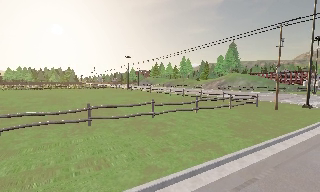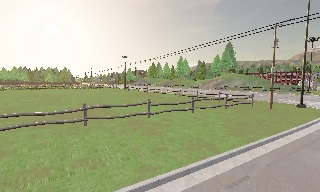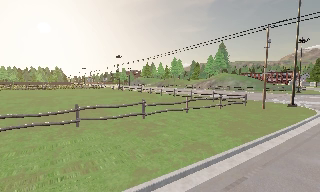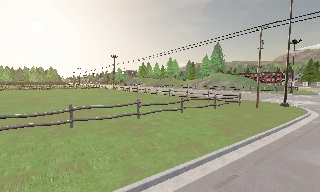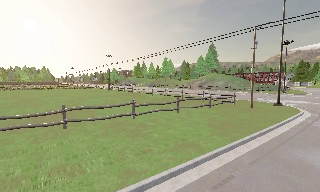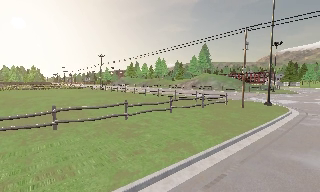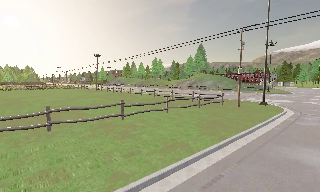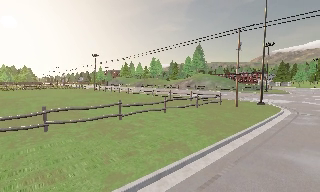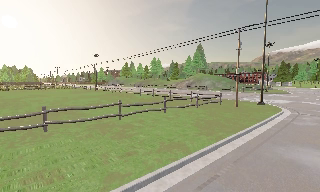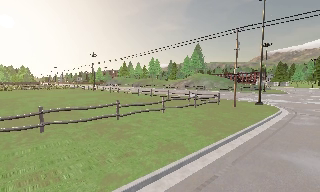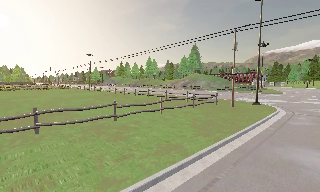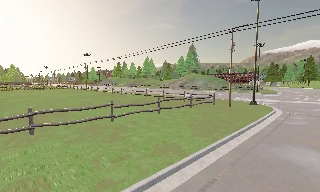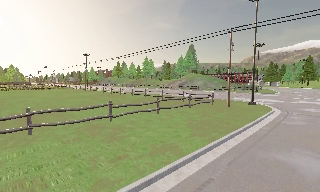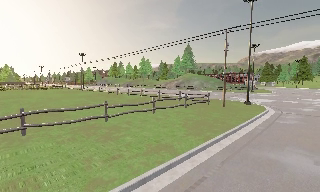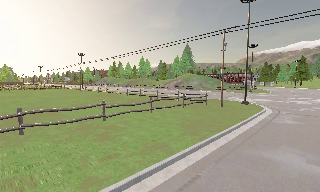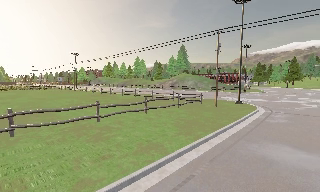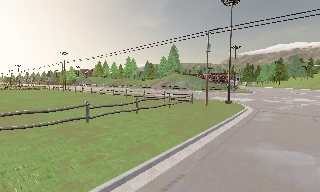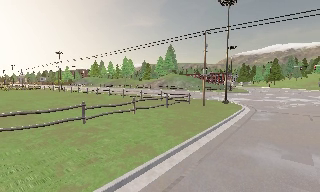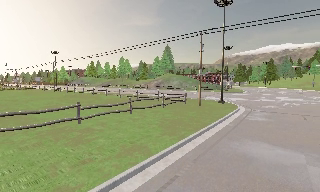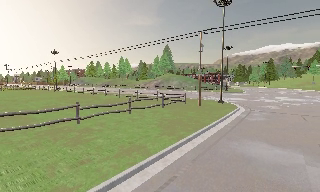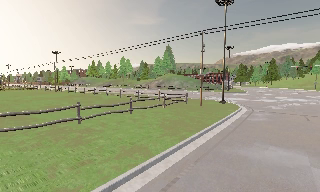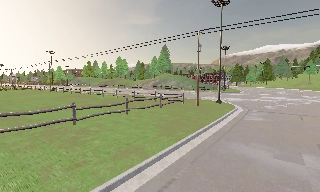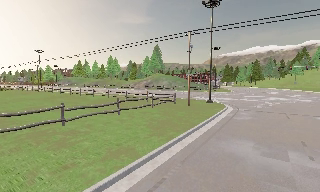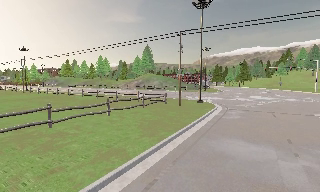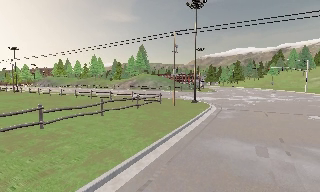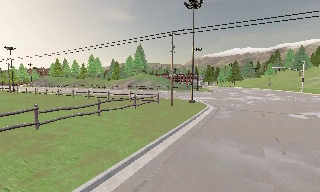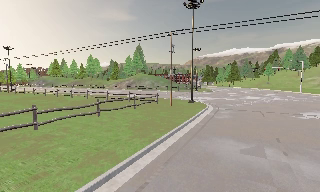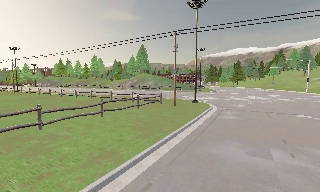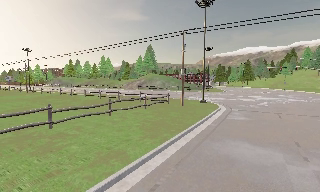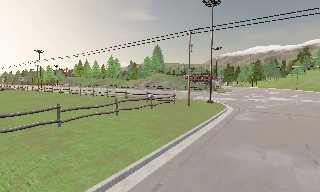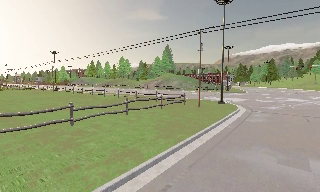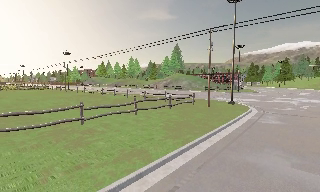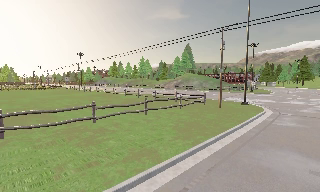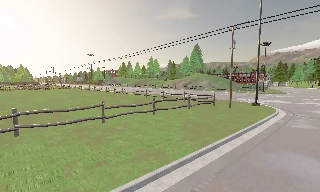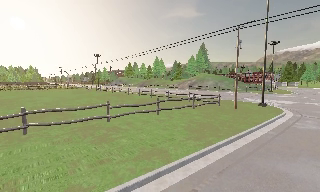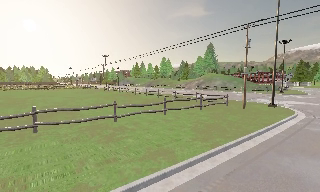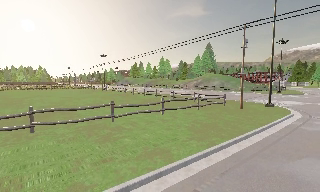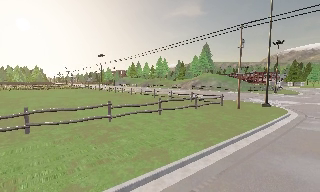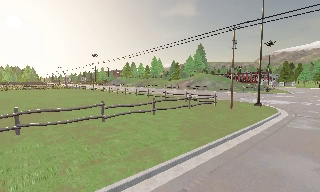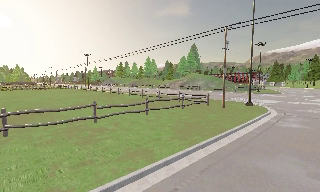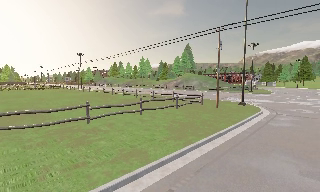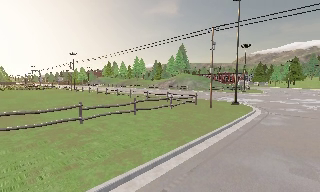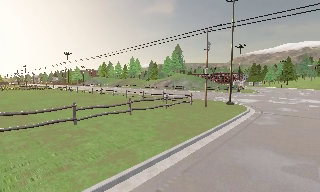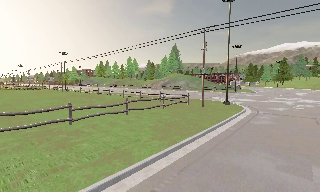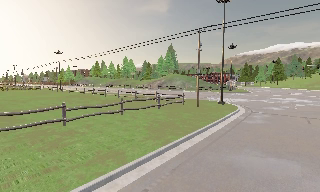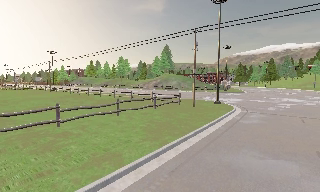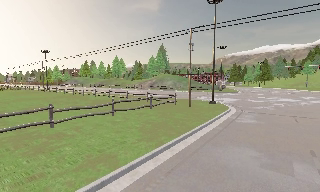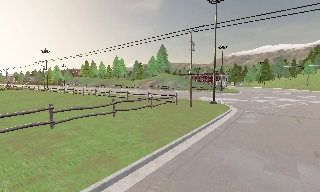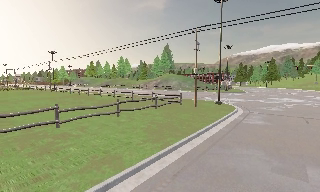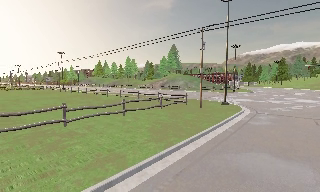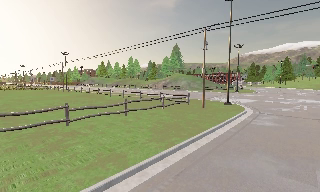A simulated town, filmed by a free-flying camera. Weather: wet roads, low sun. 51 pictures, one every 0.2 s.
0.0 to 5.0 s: The scene slides to the left, as the camera pans about 30 degrees to its right. It travels to its right and forward, about 1 m, so close, fixed things drift to the left.
5.0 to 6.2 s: The camera pans to its left, which is counterclockwise from overhead, by about 15 degrees.
6.2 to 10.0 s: The camera travels to its right, about 1 m, so close, fixed things drift to the left.
The film runs forward here.
